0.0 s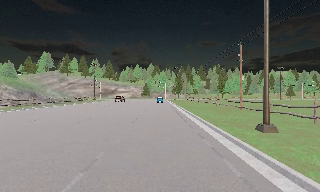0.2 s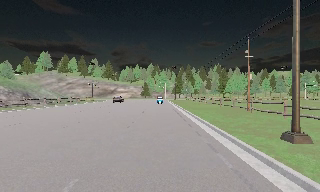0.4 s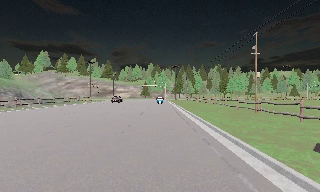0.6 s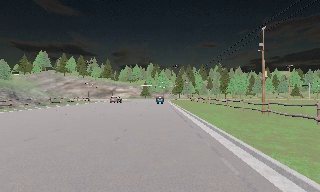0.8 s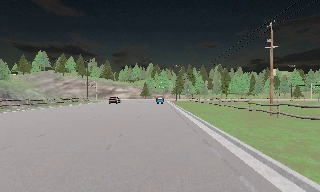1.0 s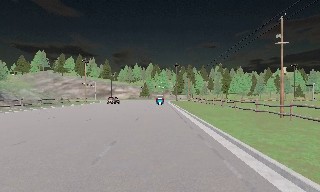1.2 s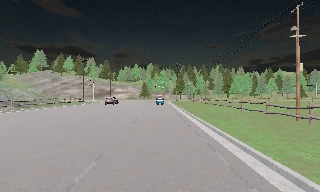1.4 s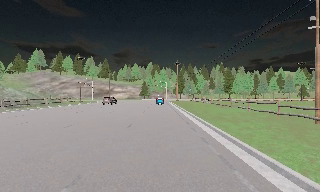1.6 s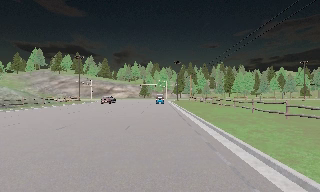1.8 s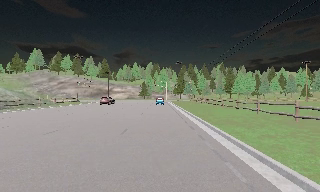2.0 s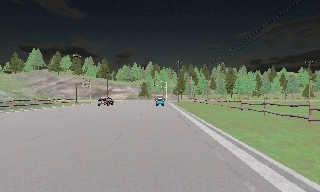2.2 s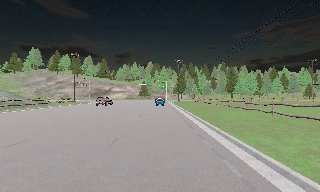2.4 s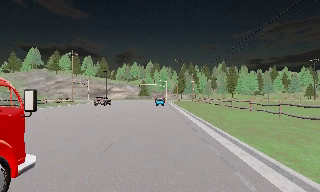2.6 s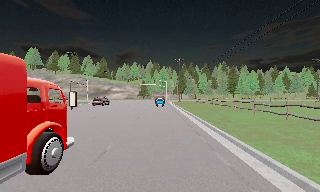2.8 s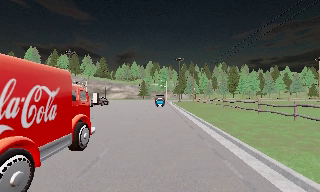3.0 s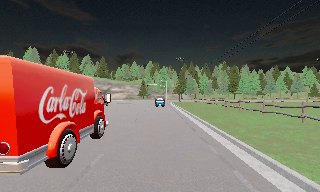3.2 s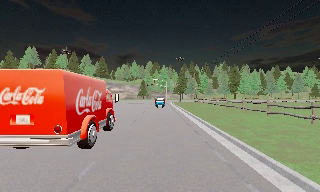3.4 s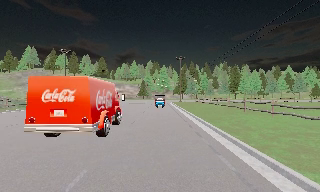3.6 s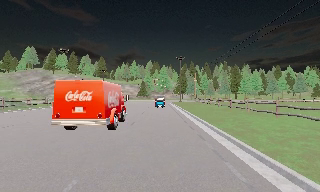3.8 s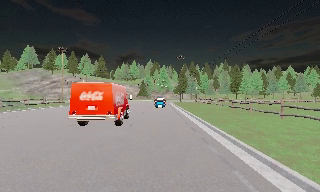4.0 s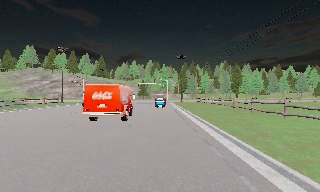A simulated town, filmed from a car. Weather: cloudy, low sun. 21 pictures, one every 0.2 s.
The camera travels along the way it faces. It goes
forward.
0.0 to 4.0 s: The camera travels forward, about 17 m, so what stands in front looms larger. It loses speed.
The film runs forward here.
